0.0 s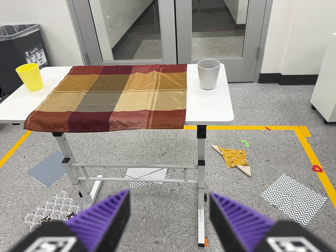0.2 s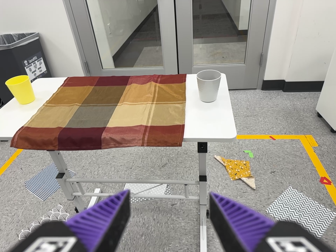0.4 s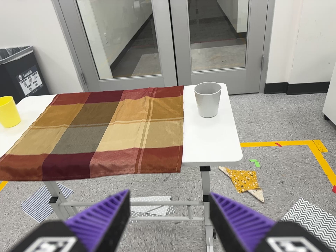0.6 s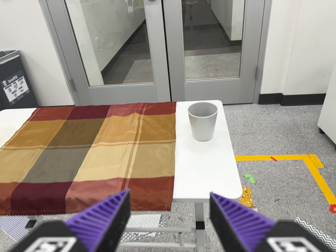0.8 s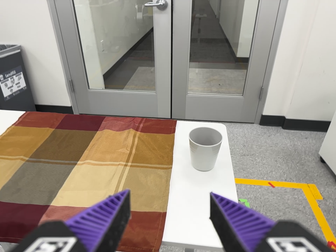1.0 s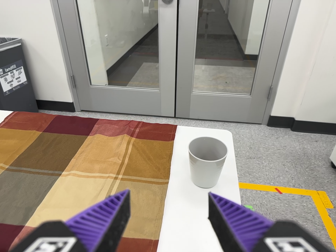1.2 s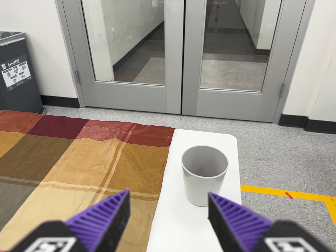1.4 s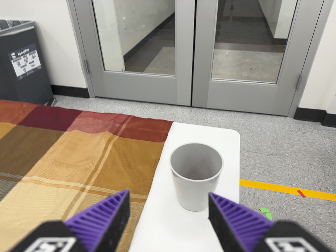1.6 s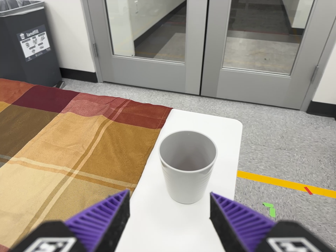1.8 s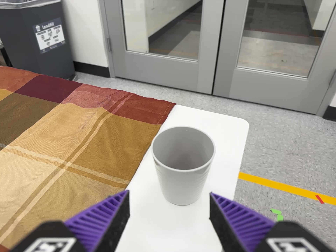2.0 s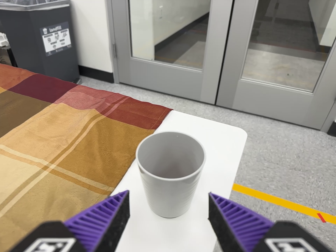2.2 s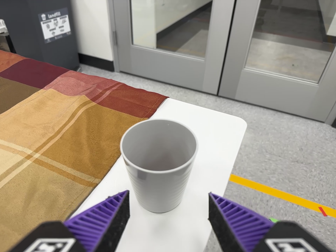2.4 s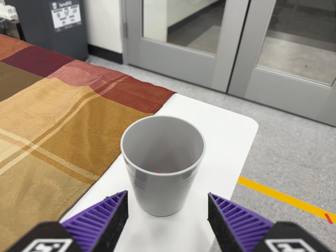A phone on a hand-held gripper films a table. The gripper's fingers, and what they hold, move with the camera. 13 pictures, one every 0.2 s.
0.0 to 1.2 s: The camera travels forward and toward the top of its view, about 50 cm, so what stands in front looms larger.
1.2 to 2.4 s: The camera pans to its left by about 10 degrees. It travels forward and to its right, about 20 cm, so what stands in front looms larger. It rolls about its line of sight by about 15 degrees, and the scene rotates clockwise.
The film runs forward here.
